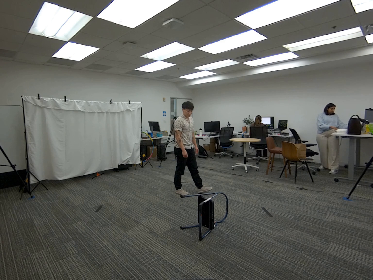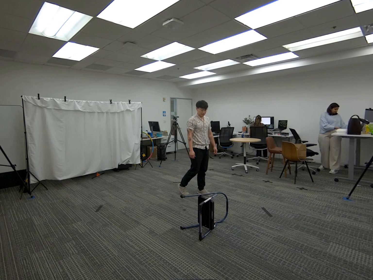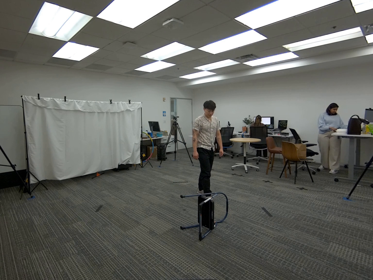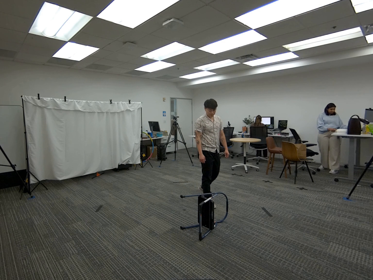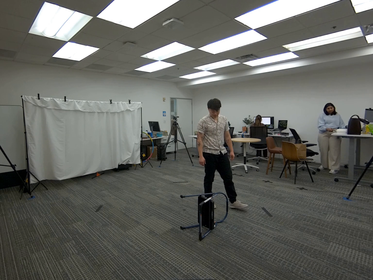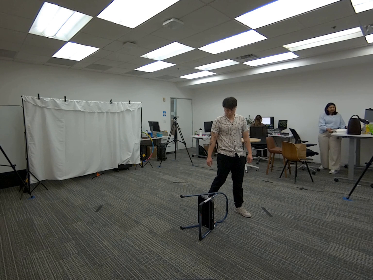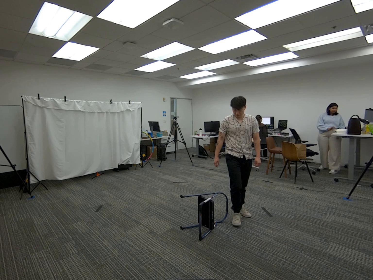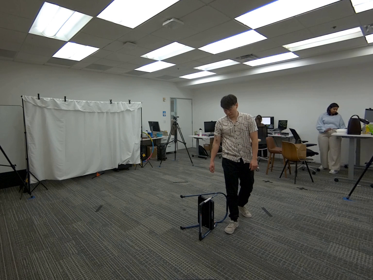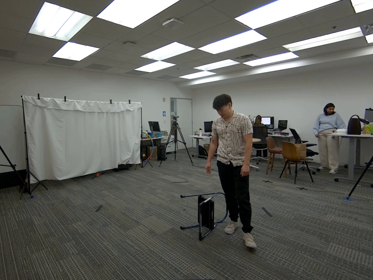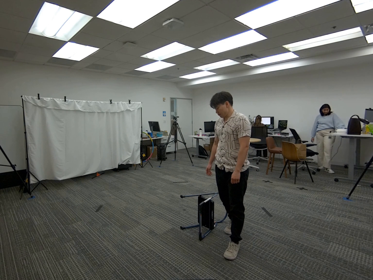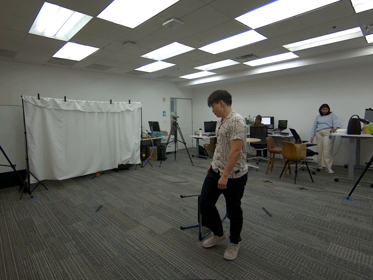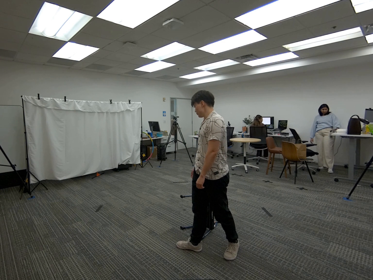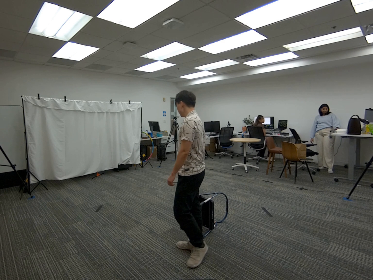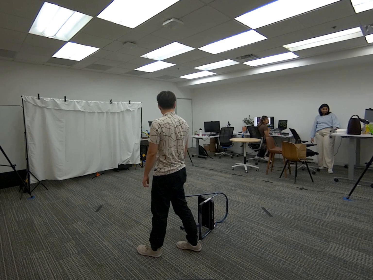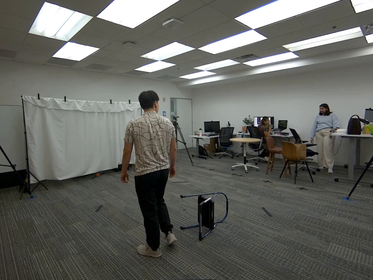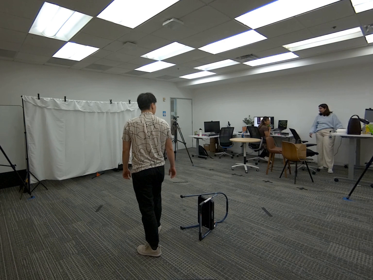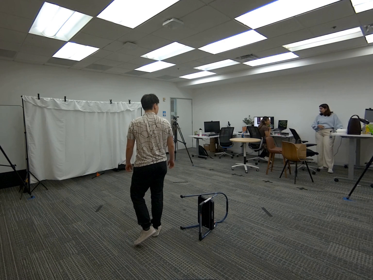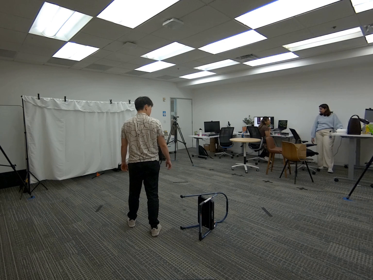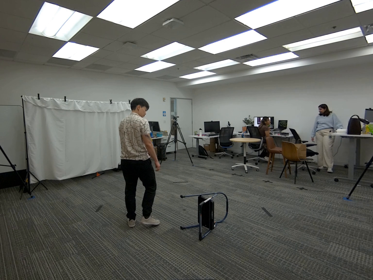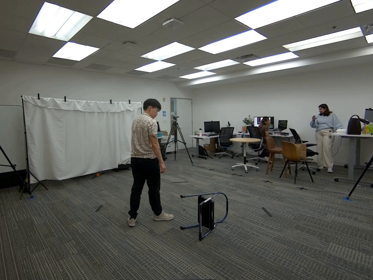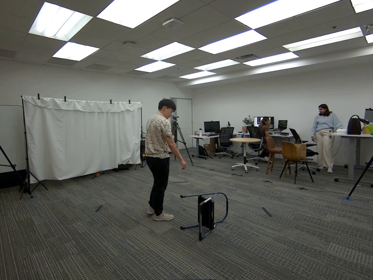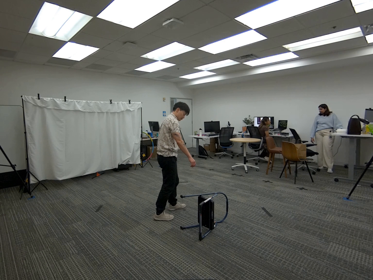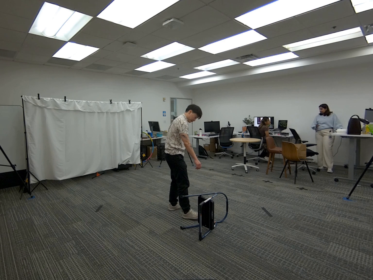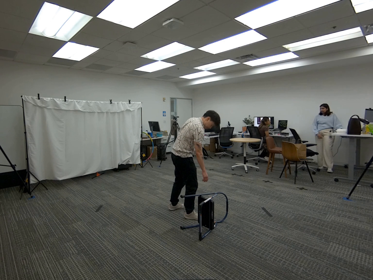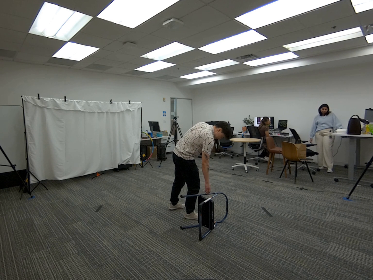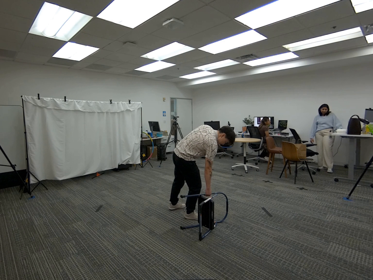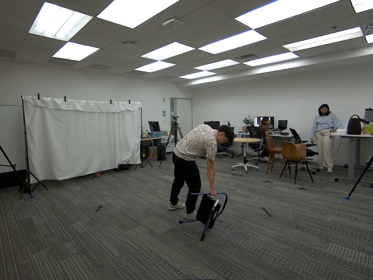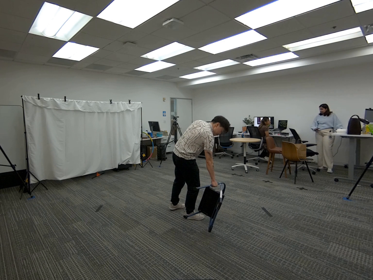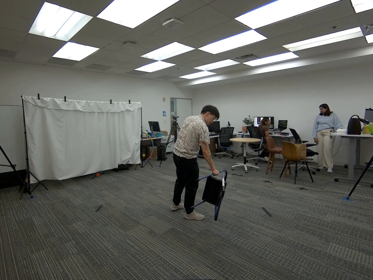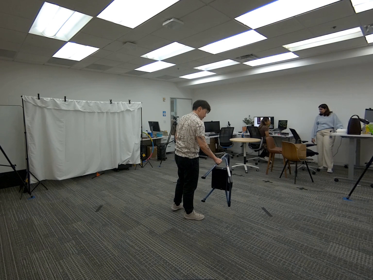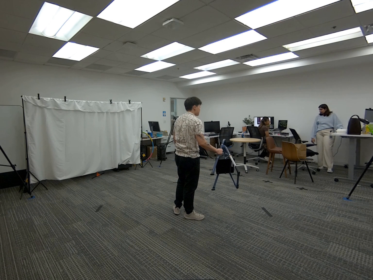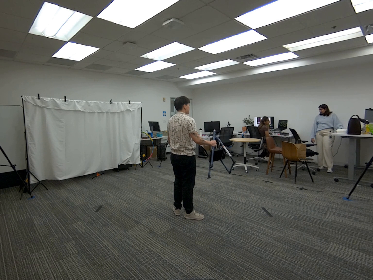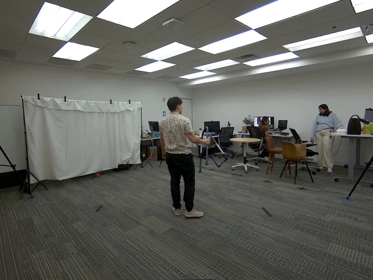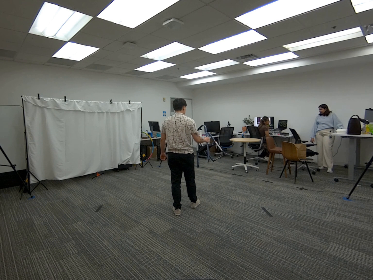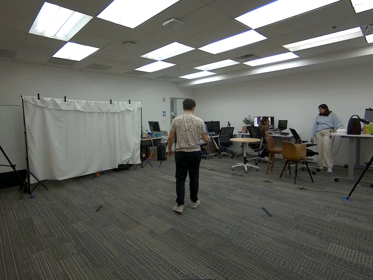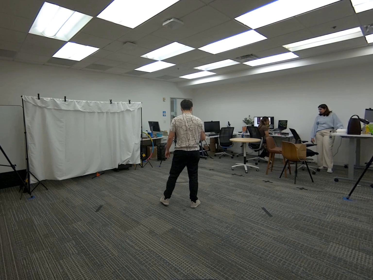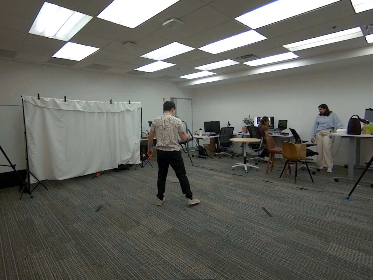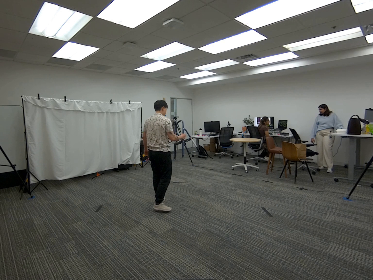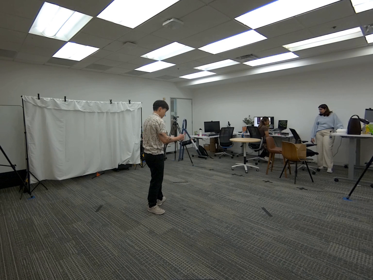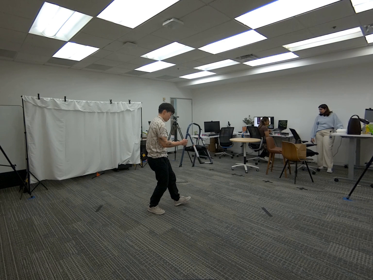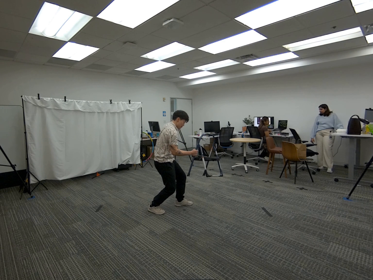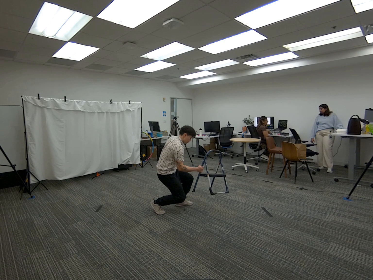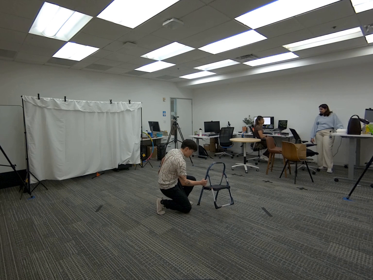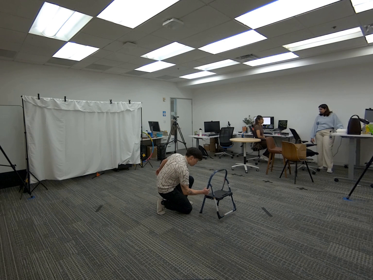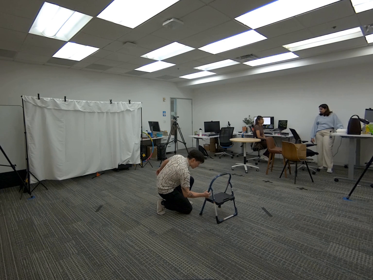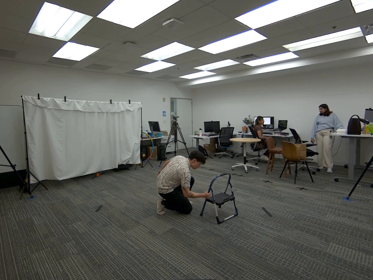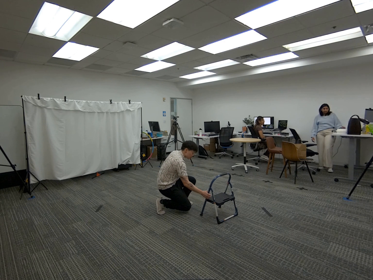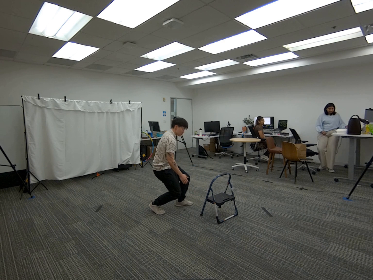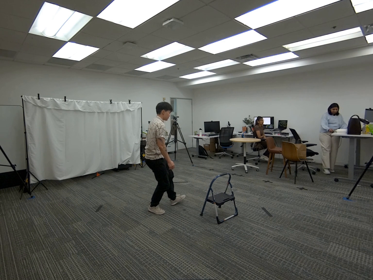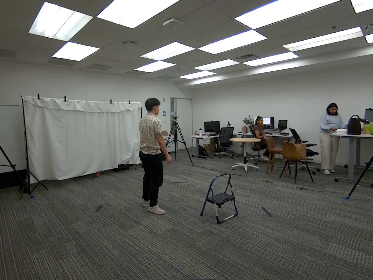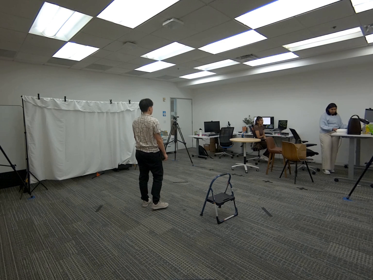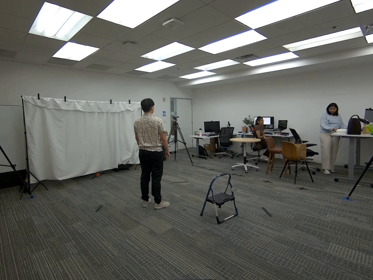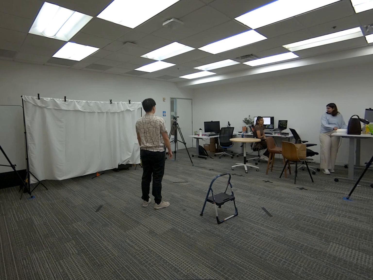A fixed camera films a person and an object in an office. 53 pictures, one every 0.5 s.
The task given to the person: Walk over to the step ladder laying on its side. Flip the step ladder with your right hand, so that it's standing upright.
